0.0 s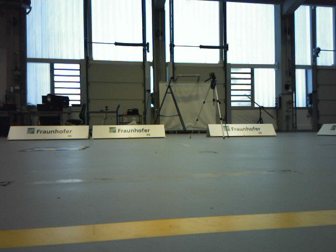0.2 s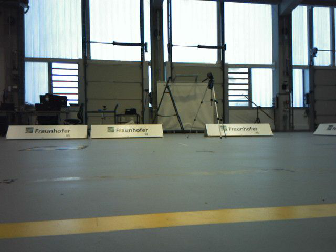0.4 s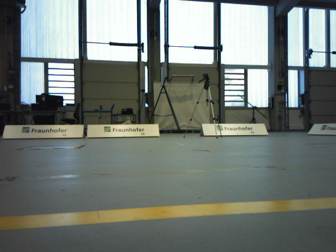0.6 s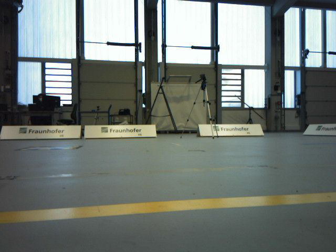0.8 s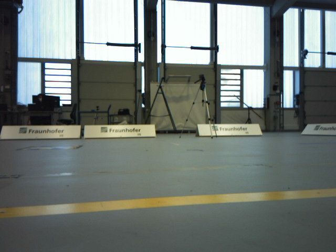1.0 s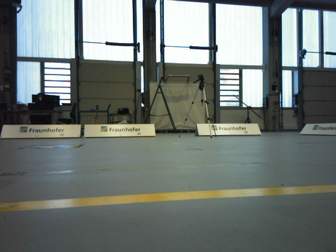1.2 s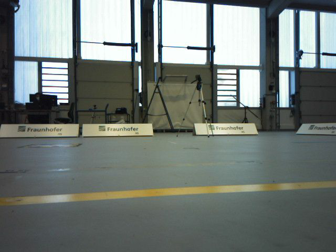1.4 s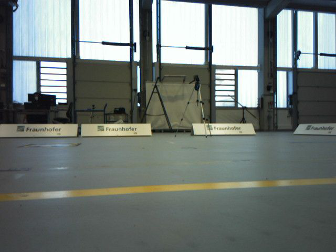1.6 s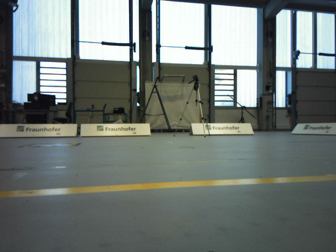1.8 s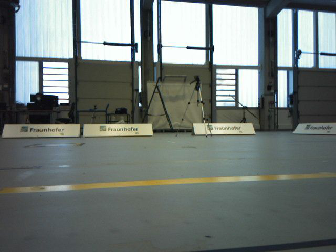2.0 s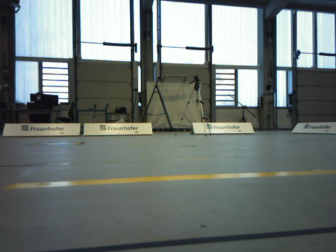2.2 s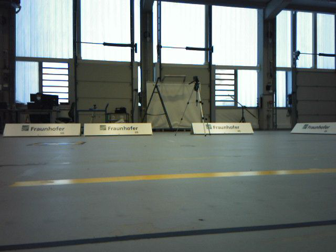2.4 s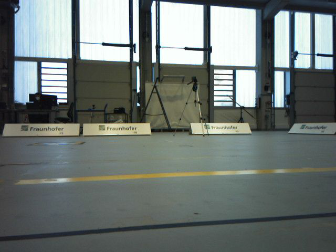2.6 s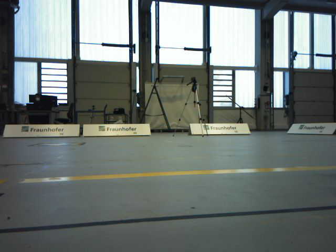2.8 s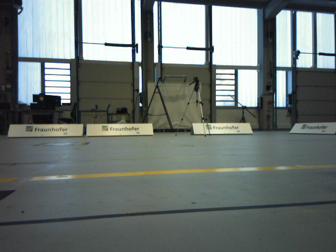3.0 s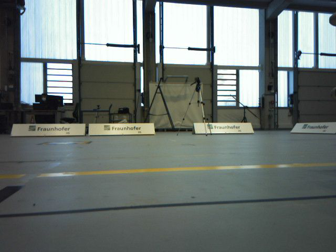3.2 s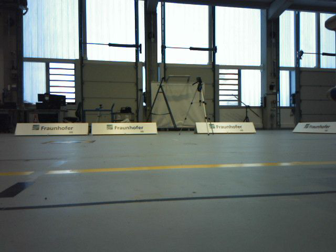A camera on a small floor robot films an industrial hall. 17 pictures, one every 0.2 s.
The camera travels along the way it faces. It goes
backward.
0.0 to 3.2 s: The camera travels backward, about 0.7 m, so what stands in front gets smaller.
The film runs backward here.
